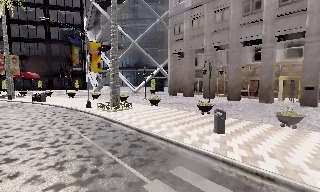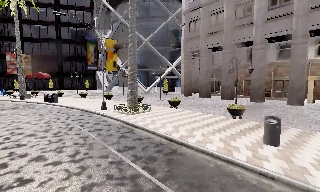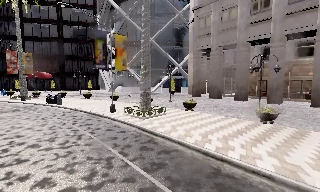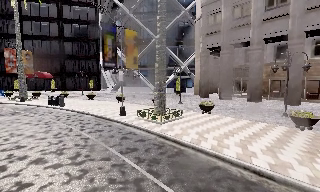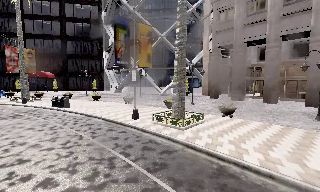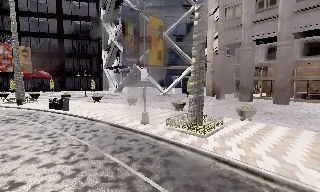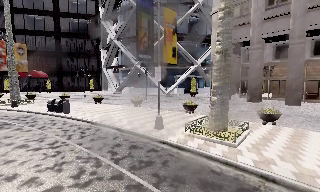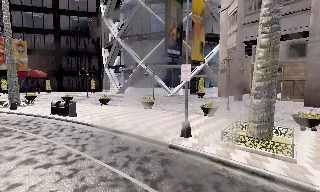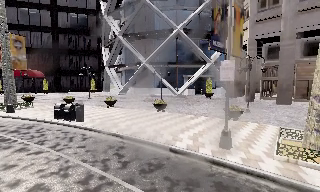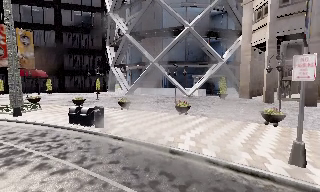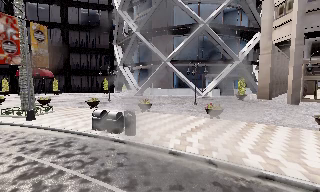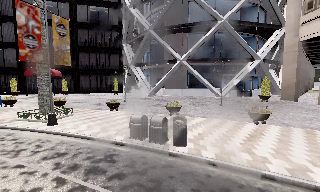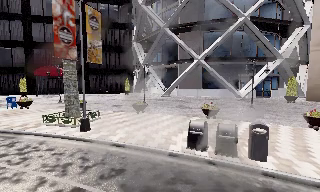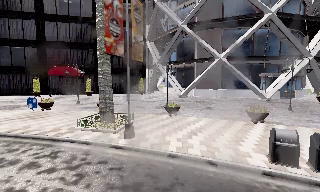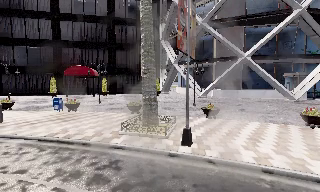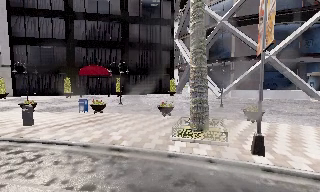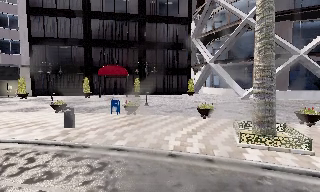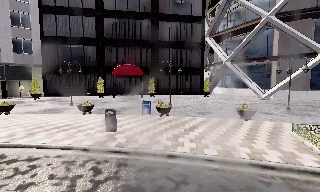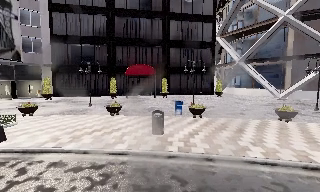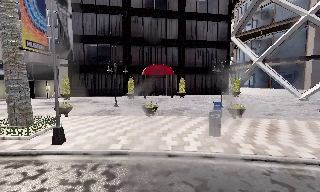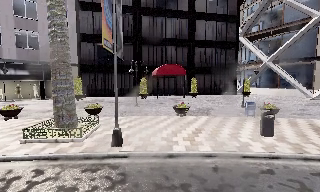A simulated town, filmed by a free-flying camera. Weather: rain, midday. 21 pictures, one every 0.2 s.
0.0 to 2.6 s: The camera travels to its left and forward, about 25 m, so close, fixed things drift to the right.
2.6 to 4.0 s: The camera travels to its left, about 18 m, so close, fixed things drift to the right.
The film runs forward here.
